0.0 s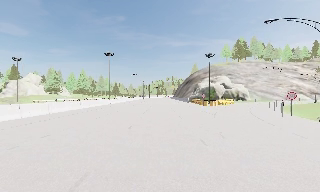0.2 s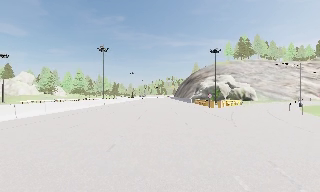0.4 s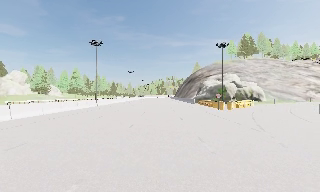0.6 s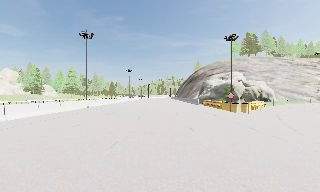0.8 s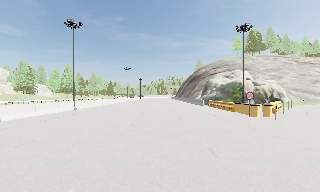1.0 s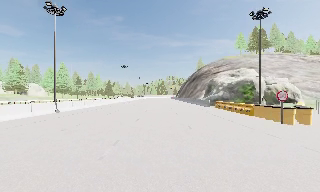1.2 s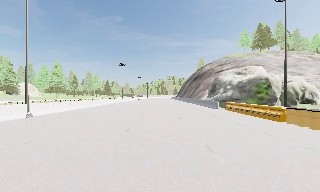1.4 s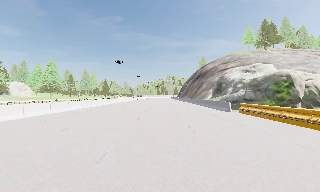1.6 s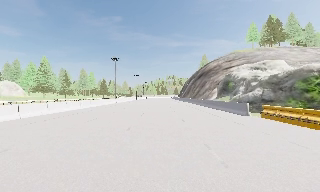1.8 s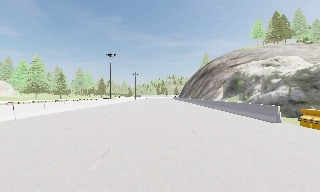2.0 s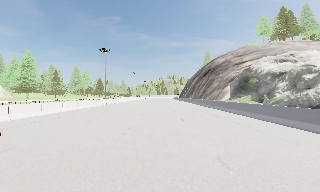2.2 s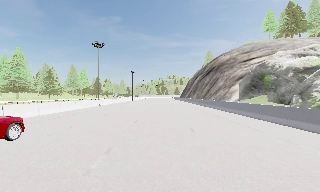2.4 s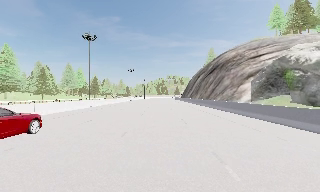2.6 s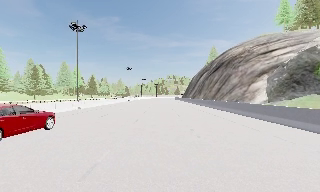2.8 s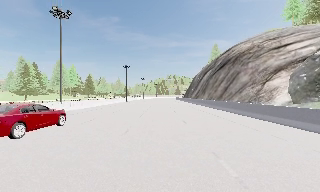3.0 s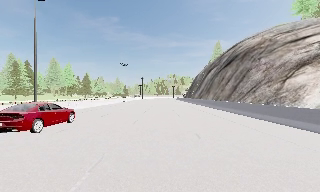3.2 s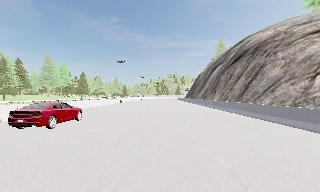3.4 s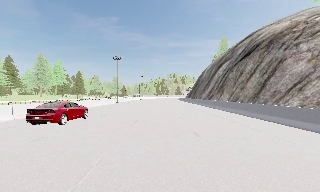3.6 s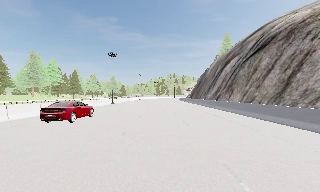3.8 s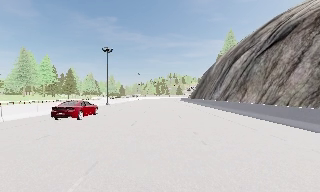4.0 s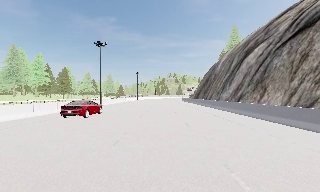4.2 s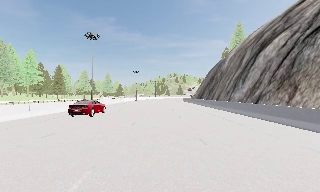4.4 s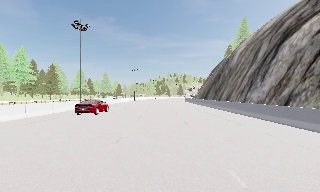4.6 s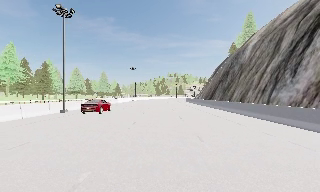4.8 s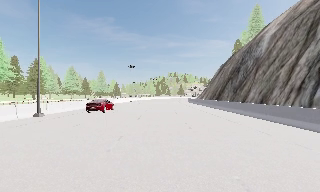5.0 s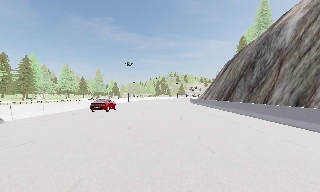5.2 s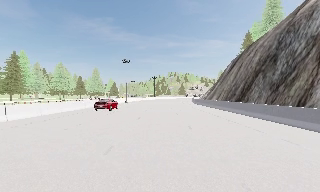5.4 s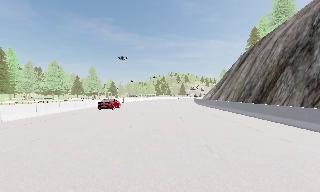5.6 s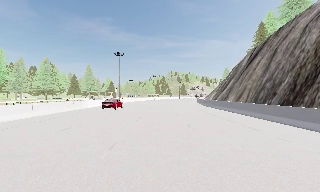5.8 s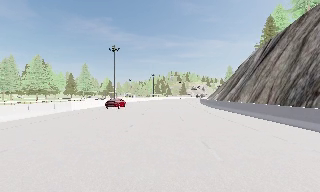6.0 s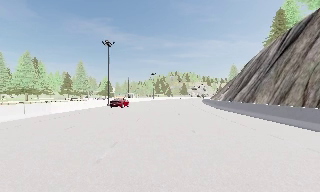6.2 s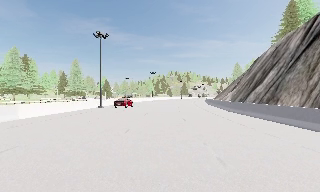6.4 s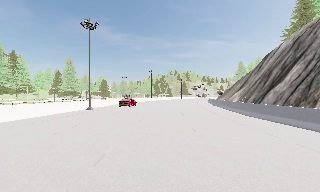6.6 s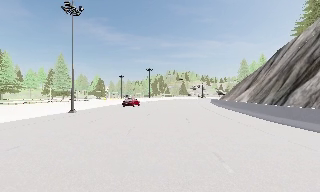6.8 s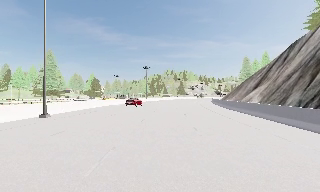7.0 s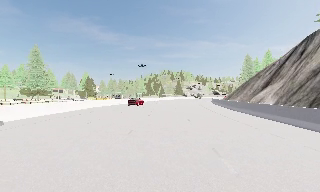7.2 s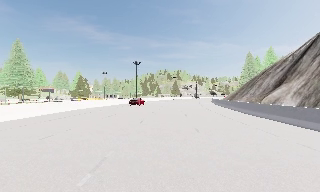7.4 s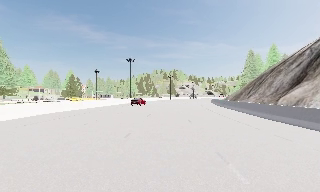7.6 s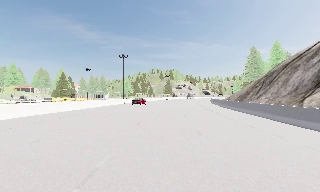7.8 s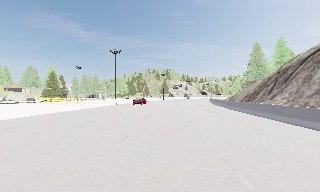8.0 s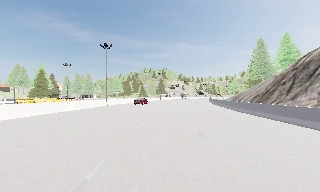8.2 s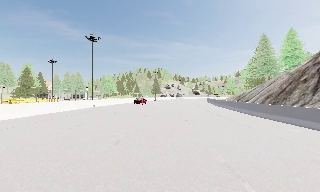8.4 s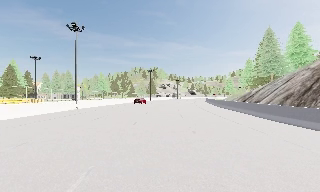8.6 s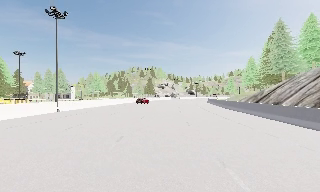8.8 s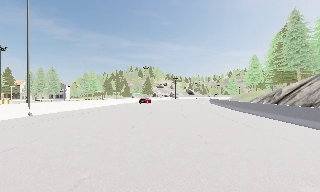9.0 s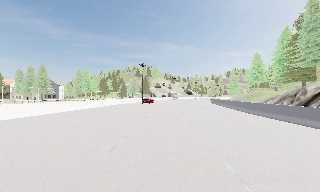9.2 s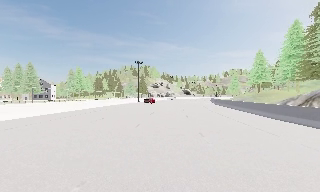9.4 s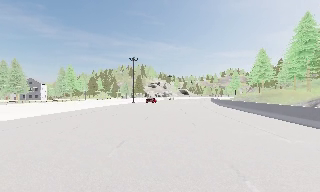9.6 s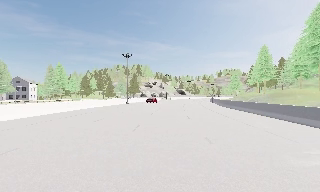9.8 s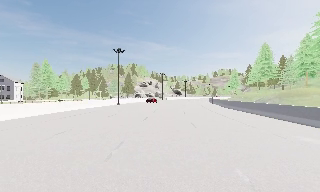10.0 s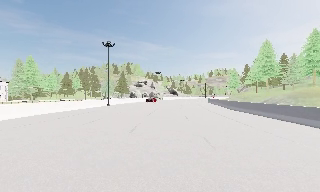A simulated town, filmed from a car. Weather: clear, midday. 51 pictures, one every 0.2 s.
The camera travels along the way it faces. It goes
forward.
0.0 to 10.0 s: The scene slides to the left, as the camera pans about 20 degrees to its right. It travels forward, about 190 m, so what stands in front looms larger.
The film runs forward here.
